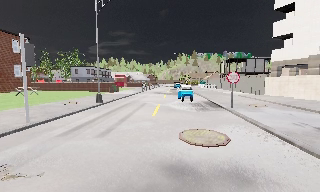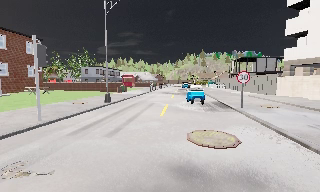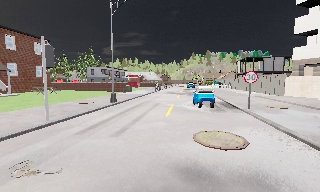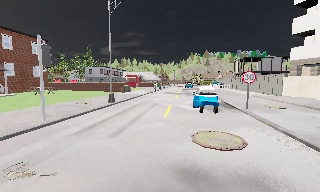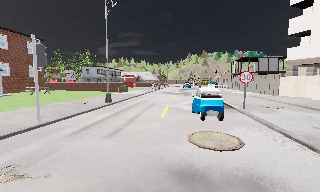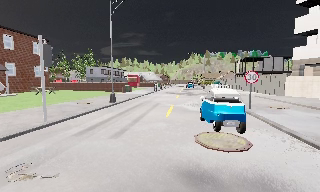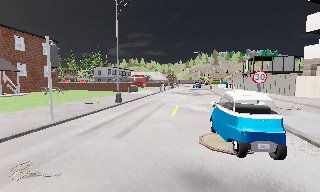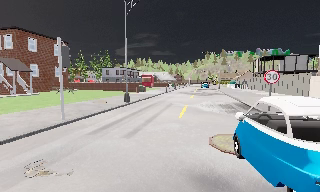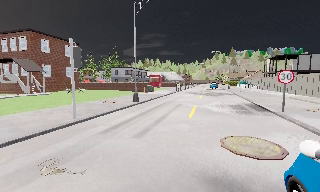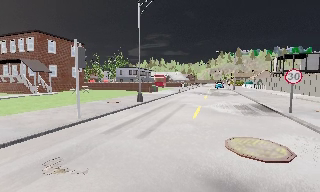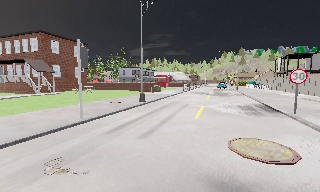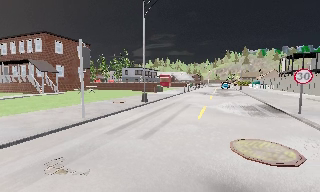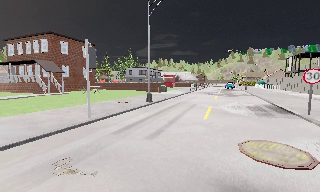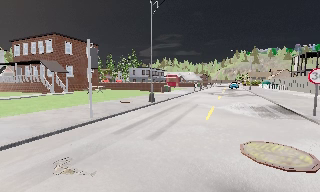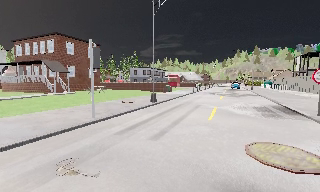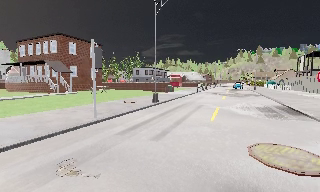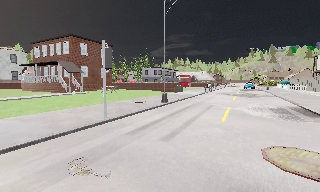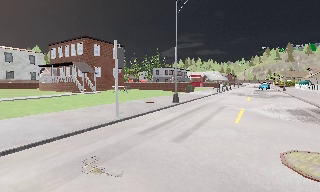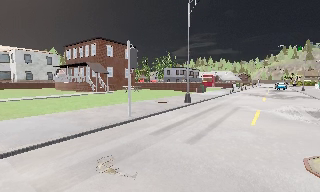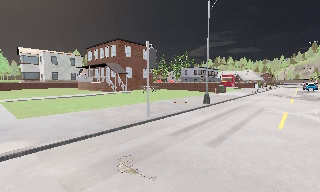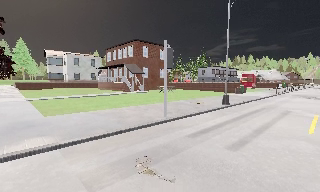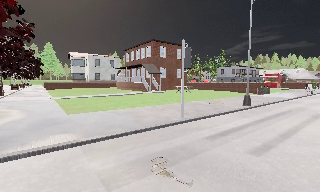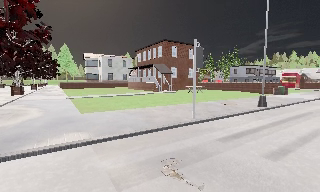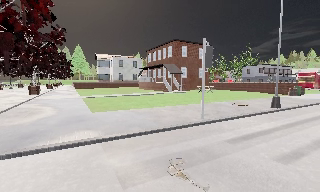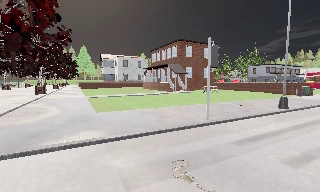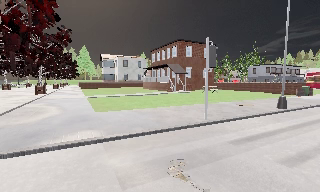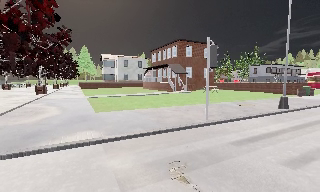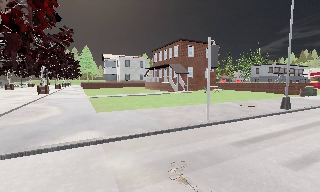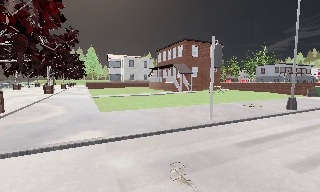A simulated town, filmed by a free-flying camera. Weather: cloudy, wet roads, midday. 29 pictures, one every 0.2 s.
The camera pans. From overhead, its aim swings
counterclockwise.
The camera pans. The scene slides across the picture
to the right.
0.0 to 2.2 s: The scene slides to the right, as the camera pans about 15 degrees to its left.
2.2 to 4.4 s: The scene slides to the right, as the camera pans about 35 degrees to its left. It travels forward, about 0.5 m.
4.4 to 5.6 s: The camera shifts only a little, or ends up much as it began.
The film runs backward here.
